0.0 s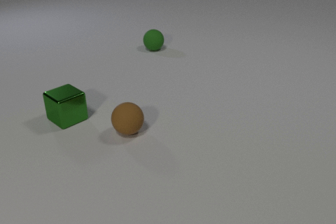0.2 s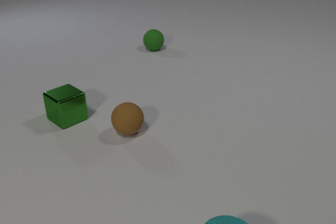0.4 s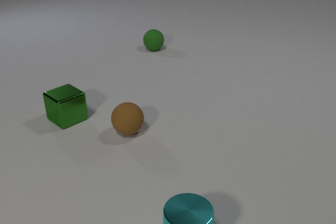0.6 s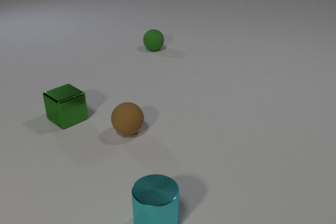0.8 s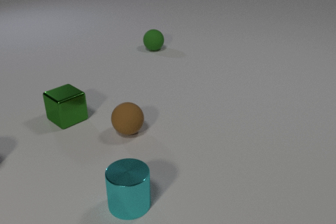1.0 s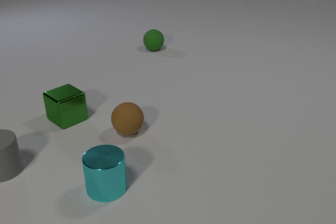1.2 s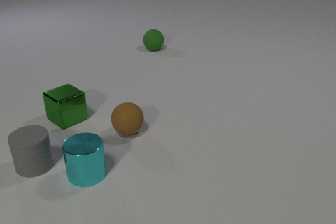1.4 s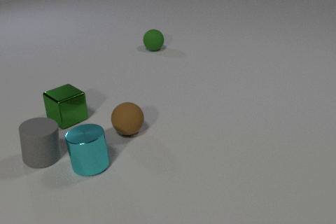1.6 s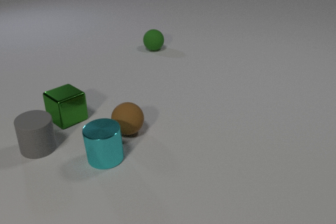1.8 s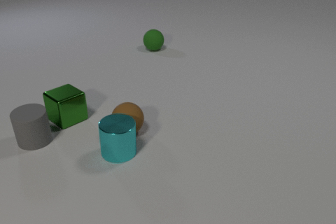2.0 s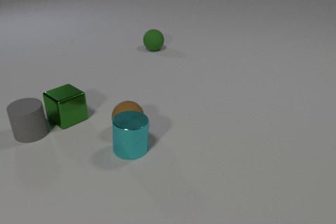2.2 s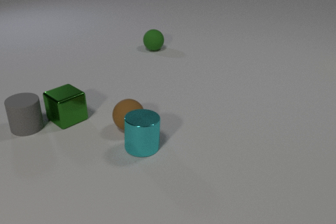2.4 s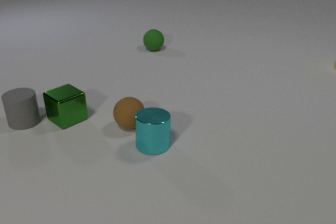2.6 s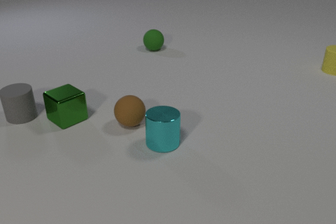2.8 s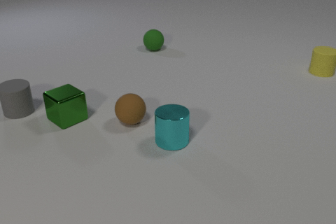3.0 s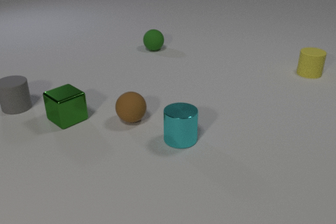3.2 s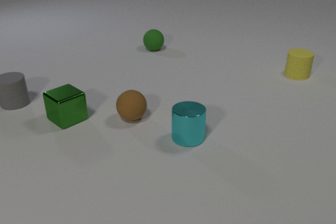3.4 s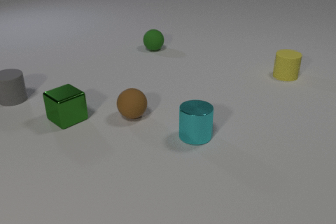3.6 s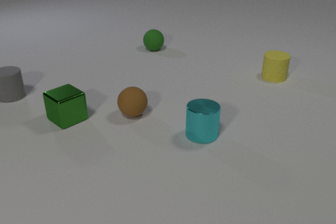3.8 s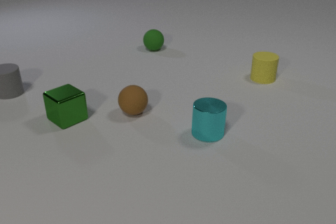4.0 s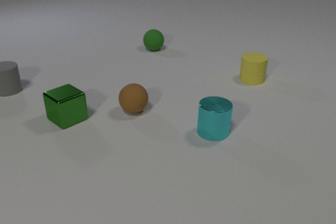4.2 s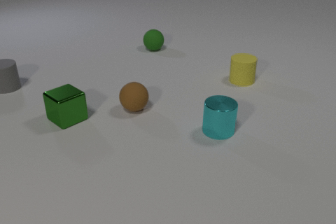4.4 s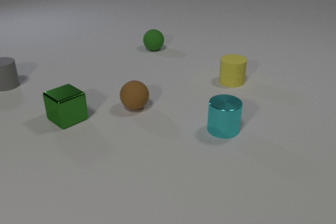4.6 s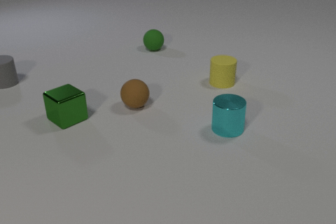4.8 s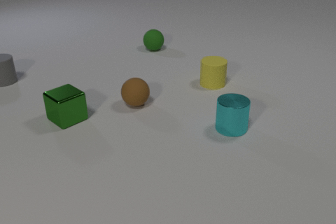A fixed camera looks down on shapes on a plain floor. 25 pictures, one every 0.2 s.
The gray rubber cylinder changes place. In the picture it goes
away from the camera.
The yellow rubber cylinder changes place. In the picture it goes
to the left.
0.0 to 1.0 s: The cyan metal cylinder comes in at the bottom edge, slides to the left and away from the camera. The gray rubber cylinder comes in at the left edge, slides to the right.
1.0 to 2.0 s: The cyan metal cylinder slides away from the camera and to the right. The gray rubber cylinder slides away from the camera and to the right. The cyan metal cylinder and the gray rubber cylinder collide. The cyan metal cylinder and the brown rubber sphere collide.
2.0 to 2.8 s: The cyan metal cylinder slides to the right. The gray rubber cylinder slides away from the camera. The brown rubber sphere rolls away from the camera. The yellow rubber cylinder comes in at the right edge, slides to the left and toward the camera.
2.8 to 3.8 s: The cyan metal cylinder slides to the right and away from the camera. The gray rubber cylinder slides away from the camera. The brown rubber sphere rolls away from the camera. The yellow rubber cylinder slides to the left and toward the camera.
3.8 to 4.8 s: The cyan metal cylinder slides to the right and away from the camera. The gray rubber cylinder slides away from the camera. The brown rubber sphere rolls away from the camera. The yellow rubber cylinder slides to the left and toward the camera.
How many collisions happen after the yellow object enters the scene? 0.
What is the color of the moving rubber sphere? brown.
What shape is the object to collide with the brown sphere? cylinder.
